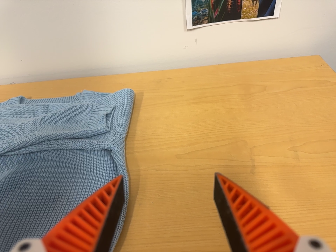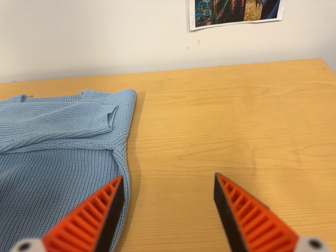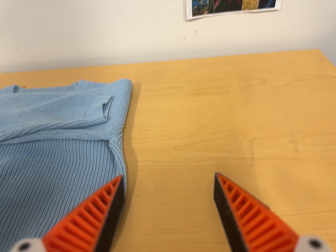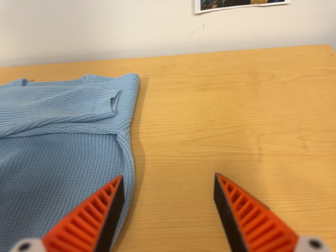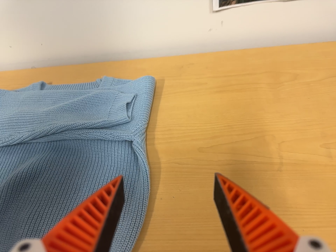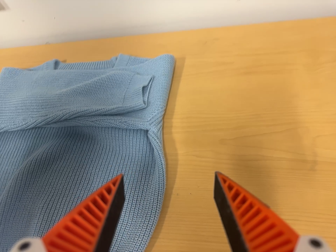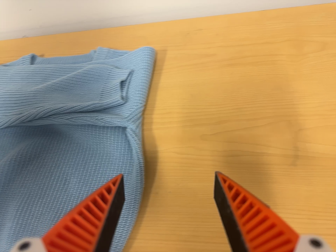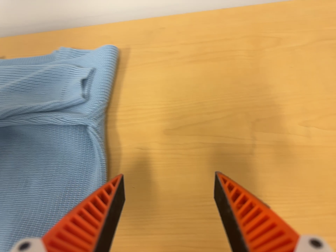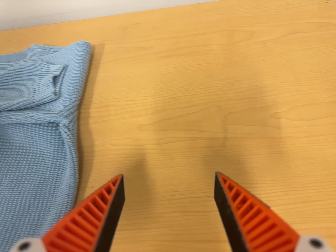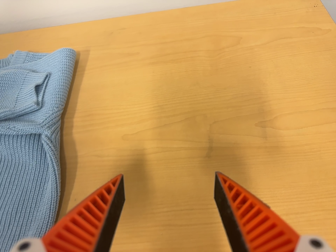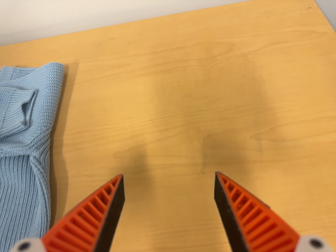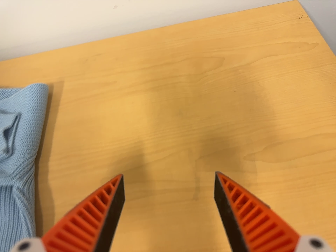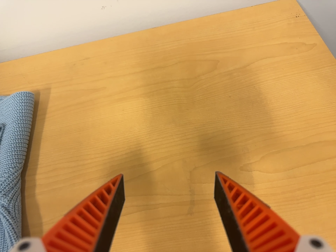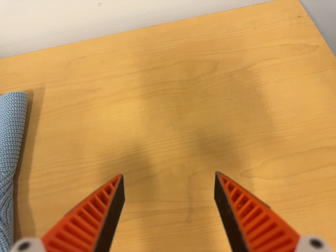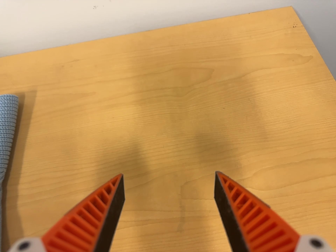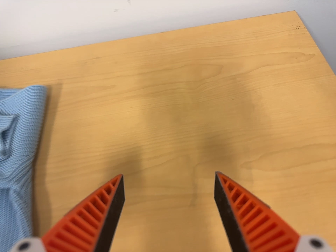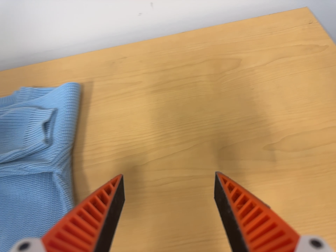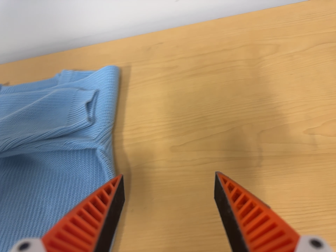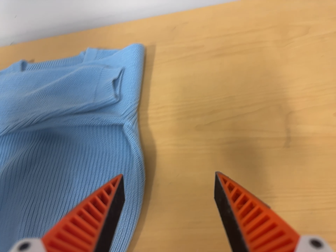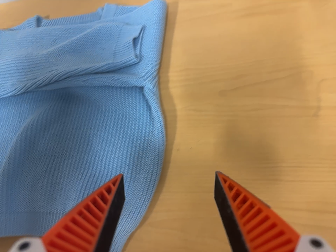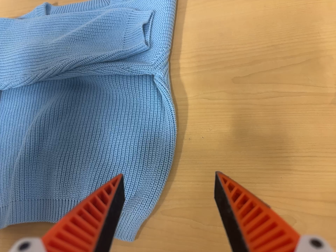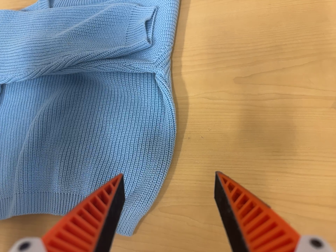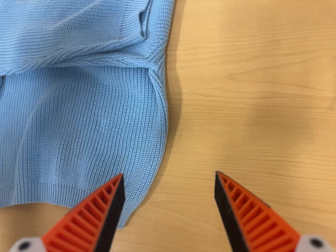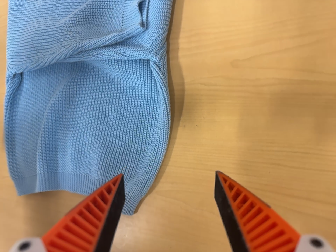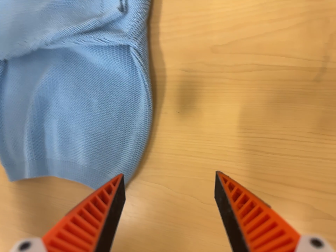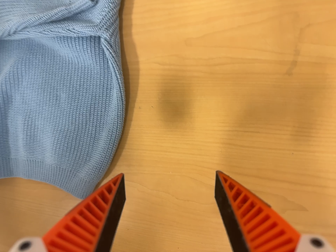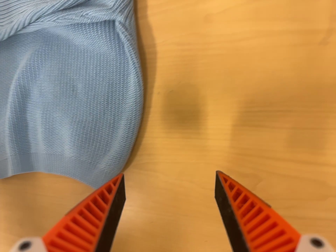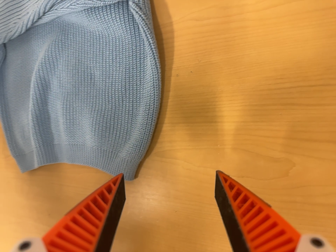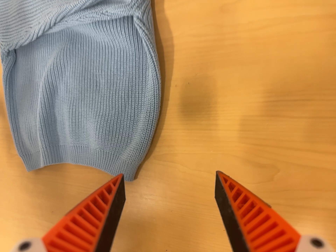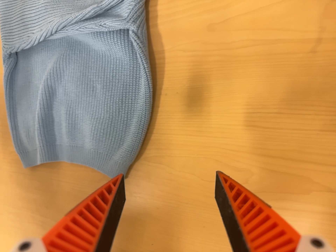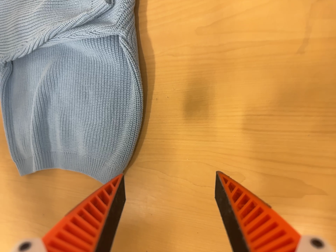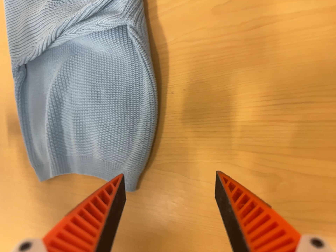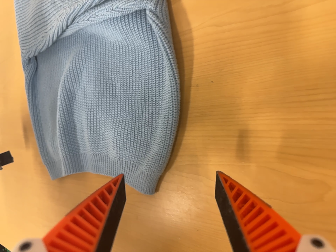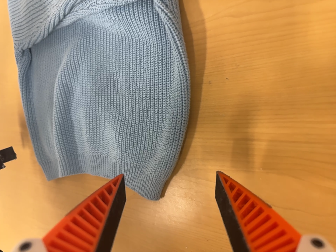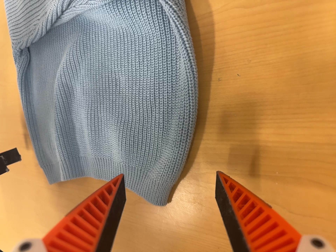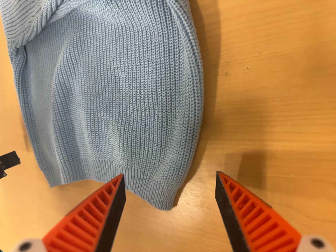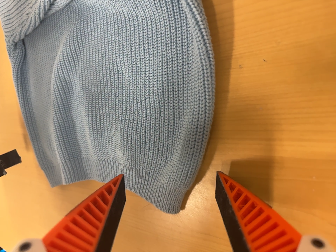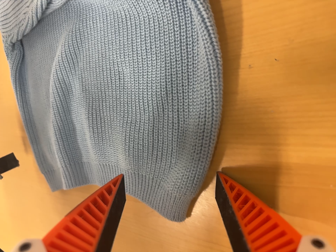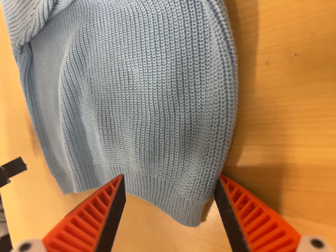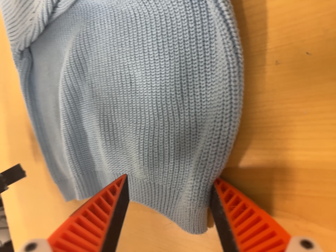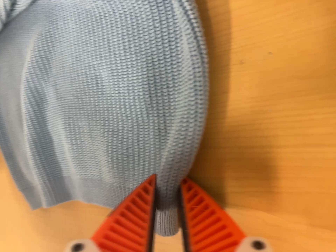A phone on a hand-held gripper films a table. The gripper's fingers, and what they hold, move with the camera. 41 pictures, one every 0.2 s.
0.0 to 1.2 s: The camera travels forward and toward the top of its view, about 9 cm, so what stands in front looms larger. Its aim tips toward the bottom of its view by about 15 degrees.
1.2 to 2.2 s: The camera travels to its right and toward the top of its view, about 12 cm, so close, fixed things drift to the left. It rolls about its line of sight by about 10 degrees, and the scene rotates counterclockwise.
2.2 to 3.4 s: The camera travels to its left, toward the bottom of its view and backward, about 9 cm, so close, fixed things drift to the right.
3.4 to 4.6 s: The camera swings to its left by about 20 degrees, and the scene slides to the right. It travels toward the top of its view, about 6 cm. Its aim tips toward the bottom of its view by about 25 degrees, and the scene shifts upward.
4.6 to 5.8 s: The camera shifts only a little, or ends up much as it began.
5.8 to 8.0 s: The camera travels forward, about 18 cm, so what stands in front looms larger. It rolls about its line of sight by about 10 degrees, and the scene rotates counterclockwise.
The film runs forward here.
